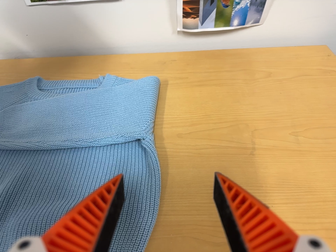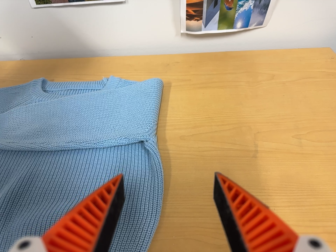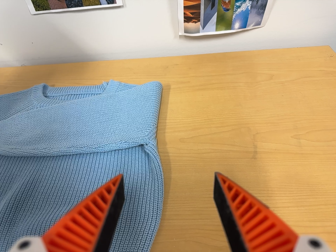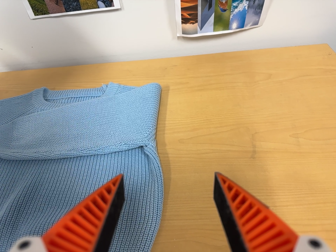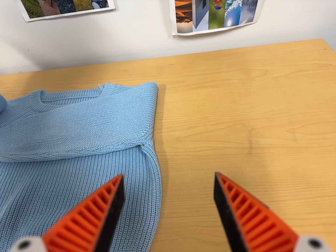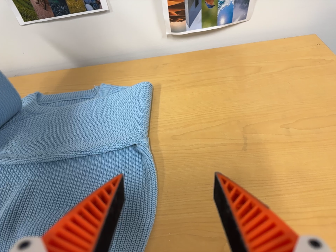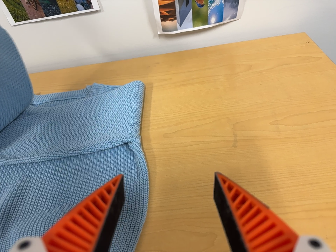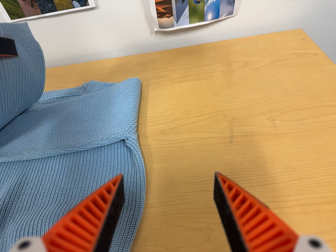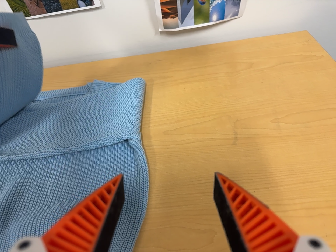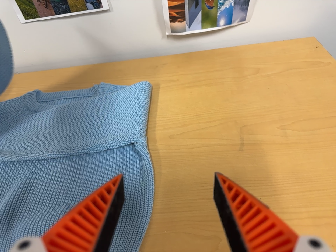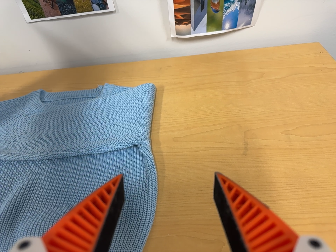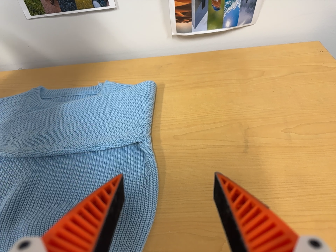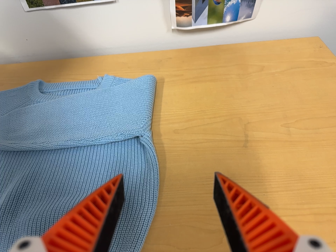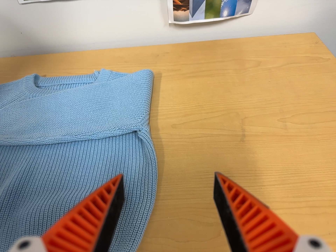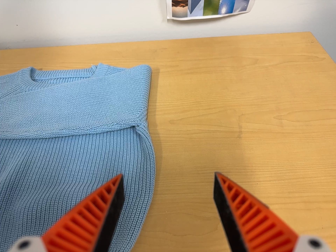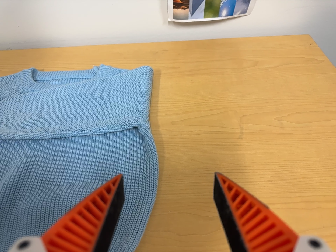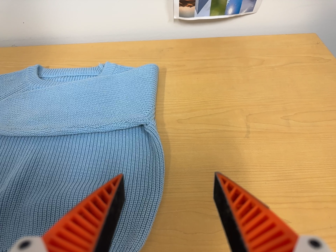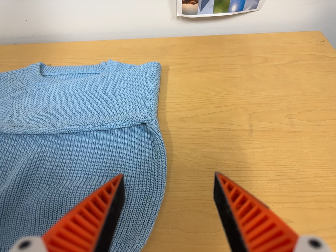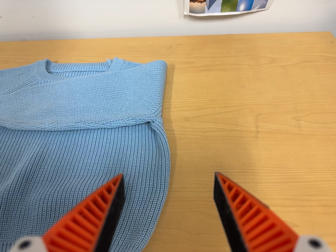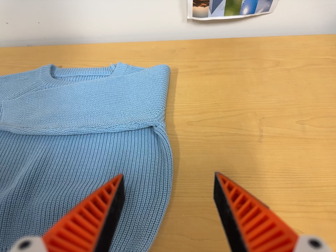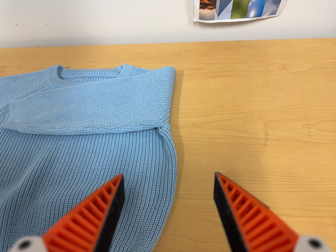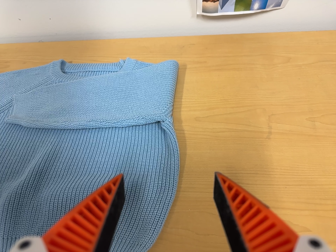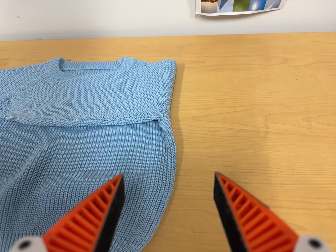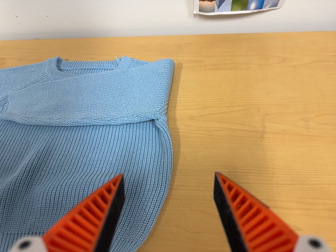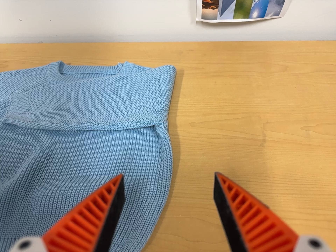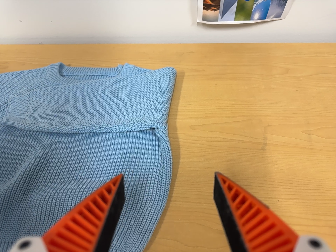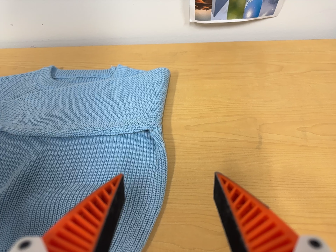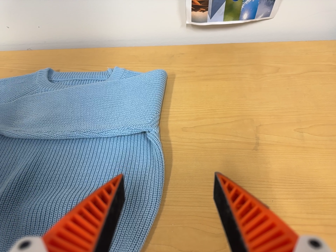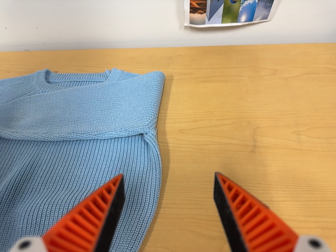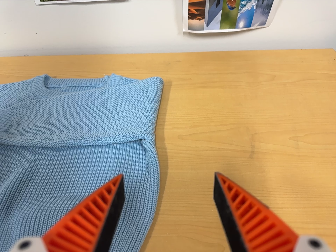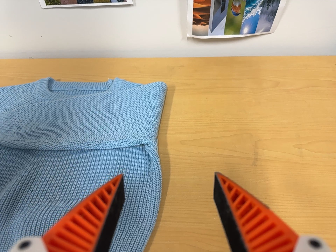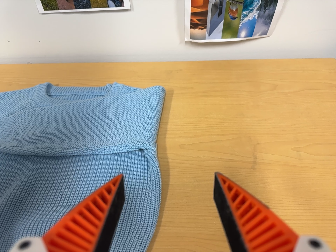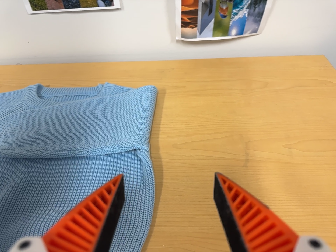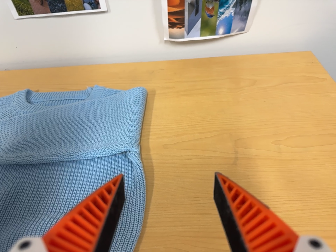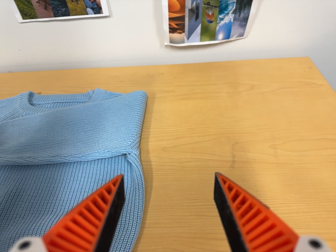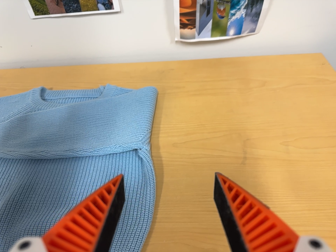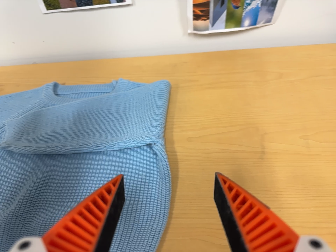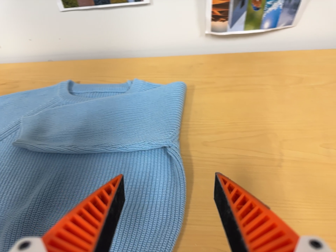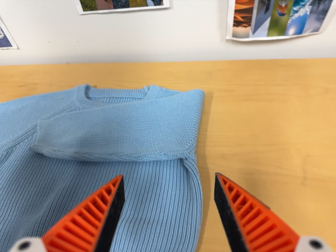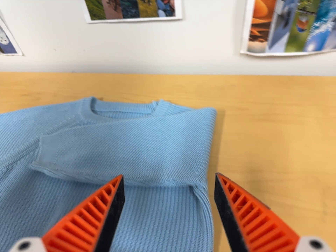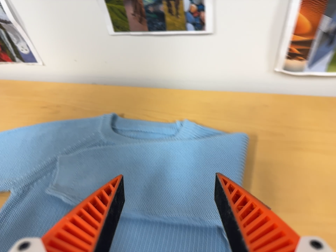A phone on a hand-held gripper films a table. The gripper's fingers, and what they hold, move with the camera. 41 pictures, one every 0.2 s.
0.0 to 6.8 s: The camera shifts only a little, or ends up much as it began.
6.8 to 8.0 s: The camera pans to its left by about 15 degrees. It travels toward the top of its view, forward and to its left, about 16 cm, so close, fixed things drift downward.
The film runs backward here.
